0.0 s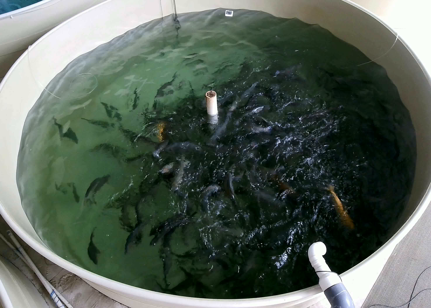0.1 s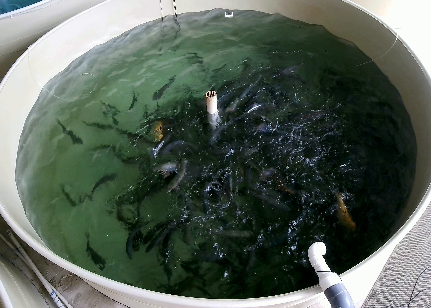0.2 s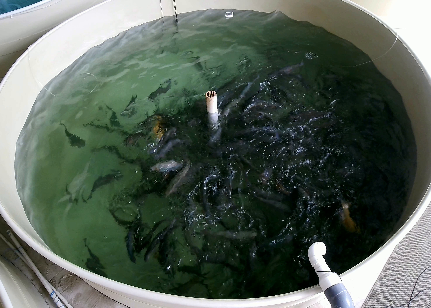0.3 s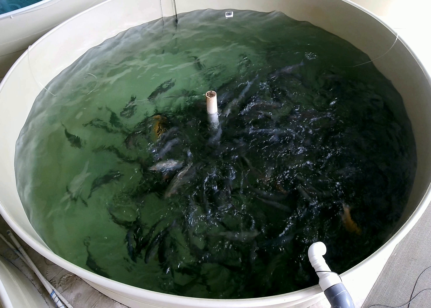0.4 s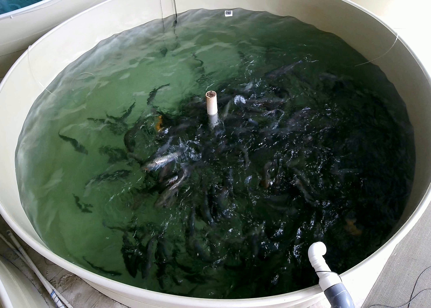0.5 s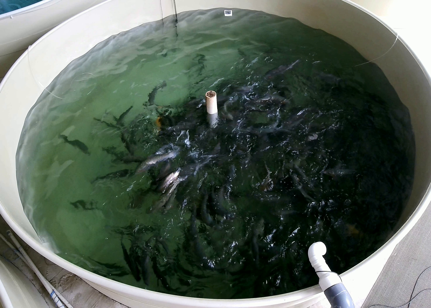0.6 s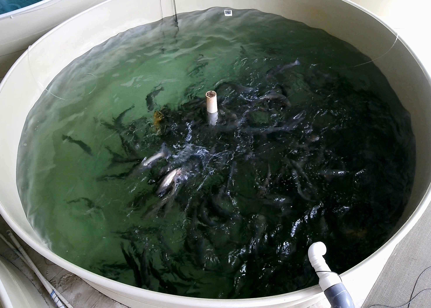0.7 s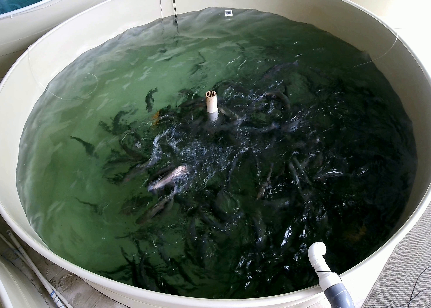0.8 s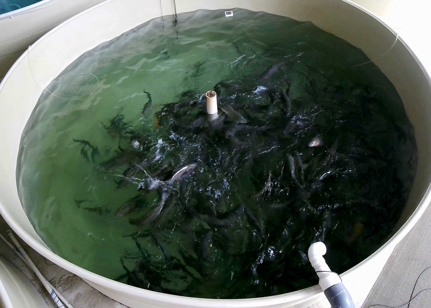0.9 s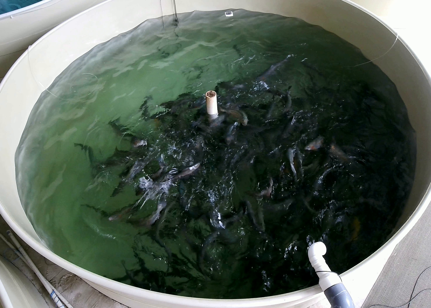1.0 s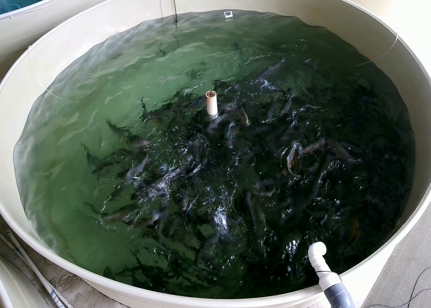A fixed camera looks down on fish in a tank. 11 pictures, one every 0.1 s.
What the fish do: Strong feeding.
